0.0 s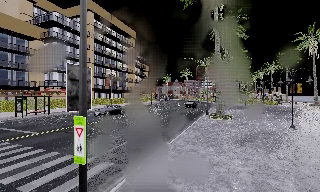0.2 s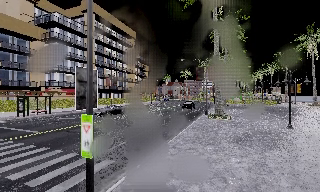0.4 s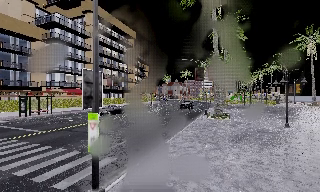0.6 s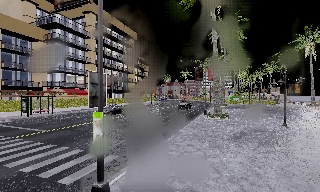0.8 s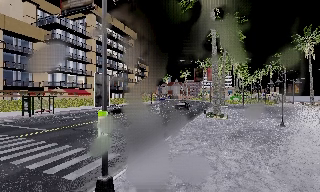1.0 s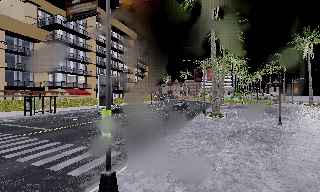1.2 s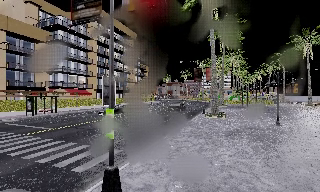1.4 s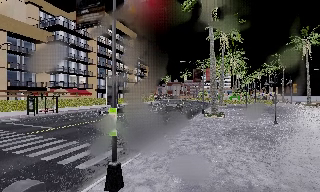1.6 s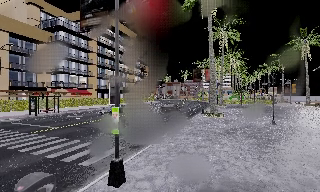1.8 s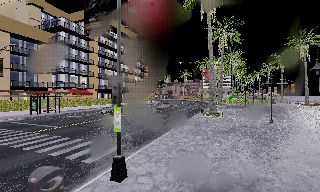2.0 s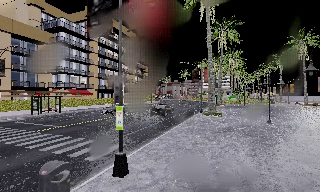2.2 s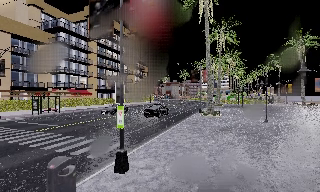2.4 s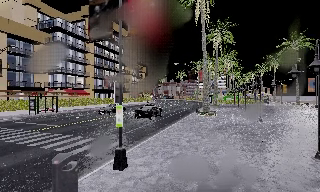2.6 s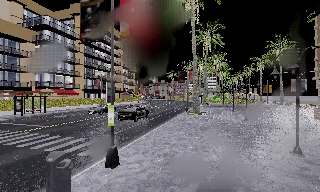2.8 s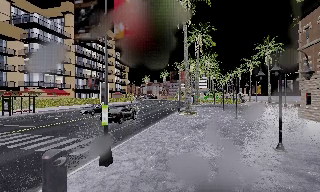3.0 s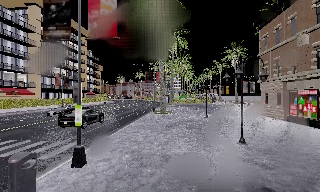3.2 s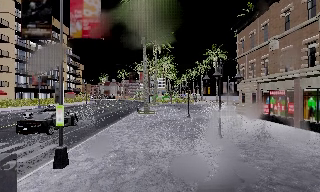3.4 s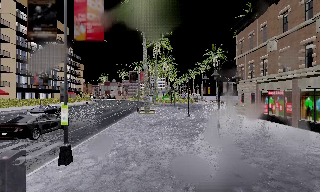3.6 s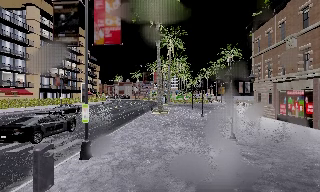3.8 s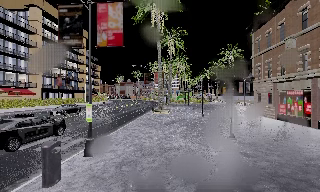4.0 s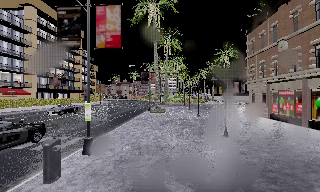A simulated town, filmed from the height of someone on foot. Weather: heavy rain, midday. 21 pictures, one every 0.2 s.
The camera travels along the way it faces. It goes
backward.
0.0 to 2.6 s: The camera travels backward, about 3.5 m, so what stands in front gets smaller.
2.6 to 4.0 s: The camera pans to its right, which is clockwise from overhead, by about 15 degrees. It travels backward, about 2 m, so what stands in front gets smaller.
The film runs backward here.
